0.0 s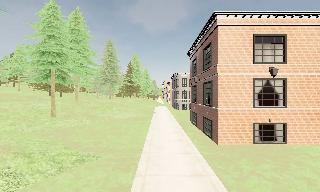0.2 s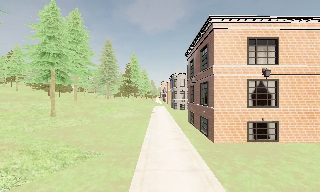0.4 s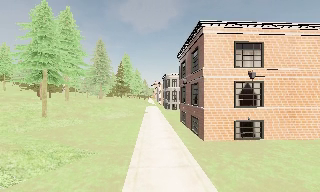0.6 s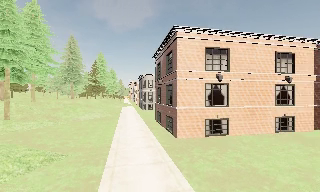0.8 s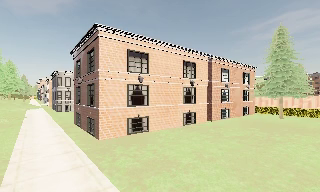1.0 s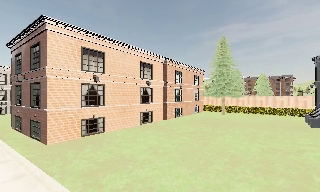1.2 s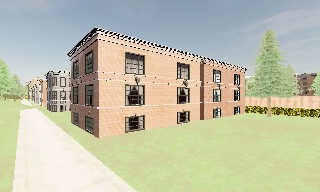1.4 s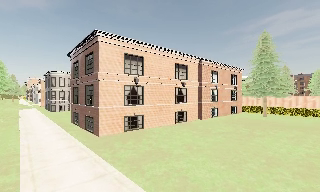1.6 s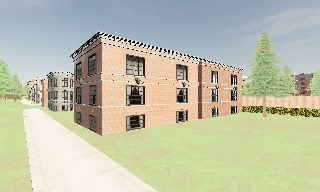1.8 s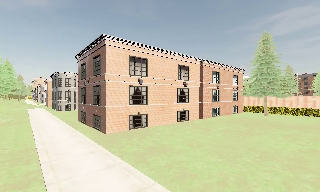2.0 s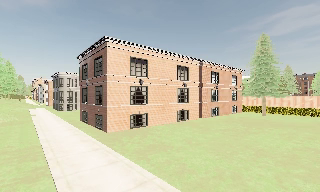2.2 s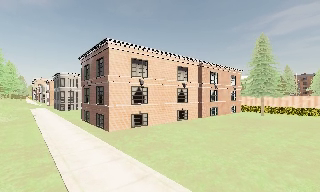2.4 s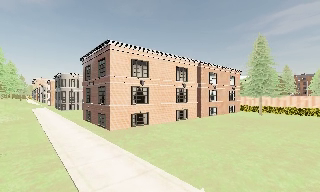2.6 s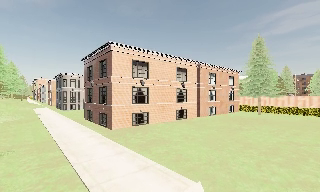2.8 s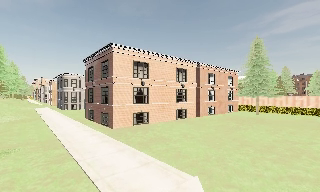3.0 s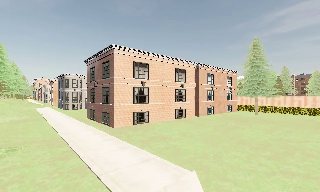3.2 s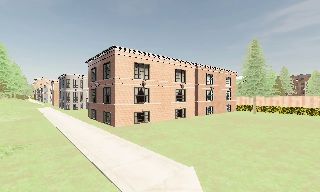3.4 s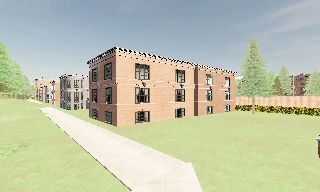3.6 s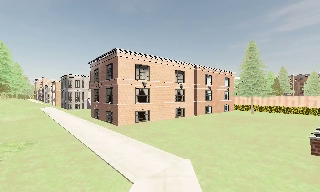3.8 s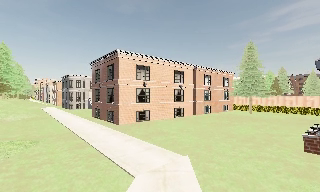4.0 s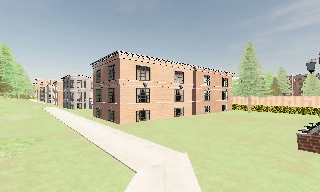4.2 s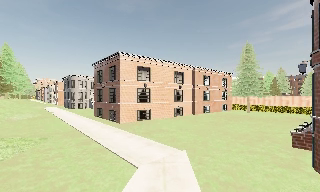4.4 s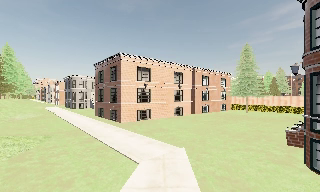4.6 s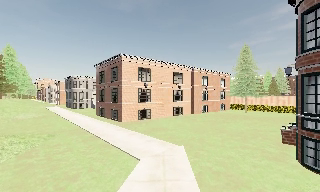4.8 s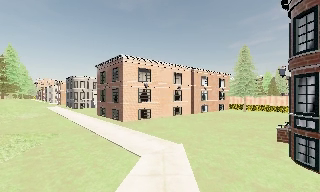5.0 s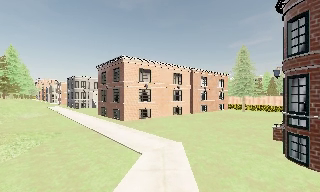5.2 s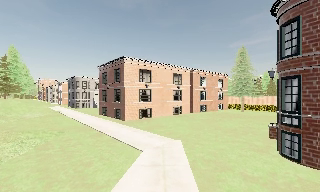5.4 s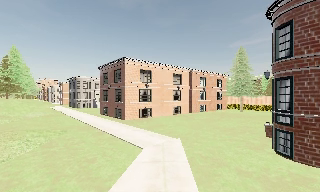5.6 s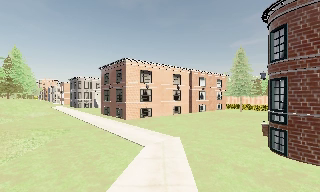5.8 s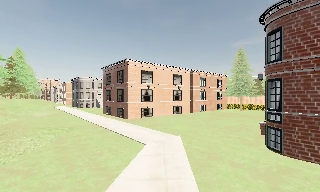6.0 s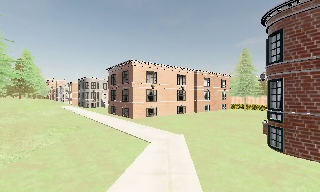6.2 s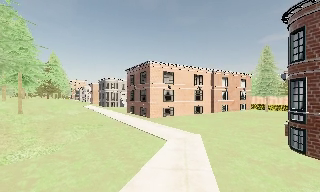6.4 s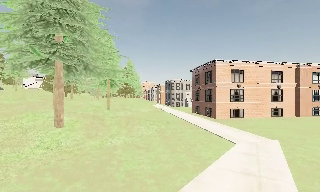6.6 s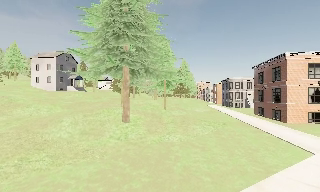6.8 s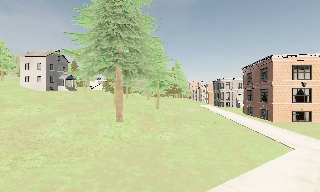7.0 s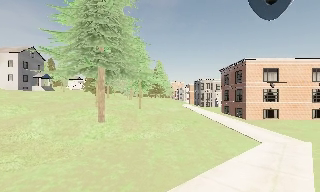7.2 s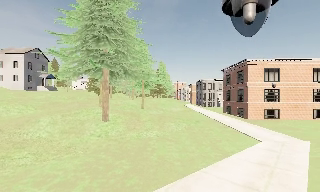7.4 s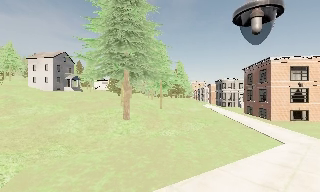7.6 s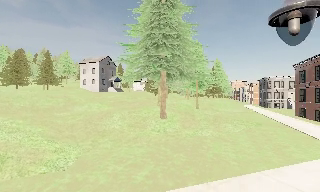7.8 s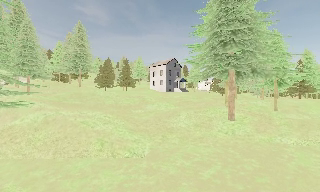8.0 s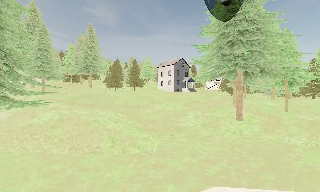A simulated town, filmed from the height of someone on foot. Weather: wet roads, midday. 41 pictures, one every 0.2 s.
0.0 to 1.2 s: The scene slides to the left, as the camera pans about 40 degrees to its right. It travels backward, about 2 m.
1.2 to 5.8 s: The camera travels backward, about 8 m, so what stands in front gets smaller.
5.8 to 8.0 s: The camera pans to its left, which is counterclockwise from overhead, by about 85 degrees. It travels backward, about 3.5 m.
The film runs backward here.
